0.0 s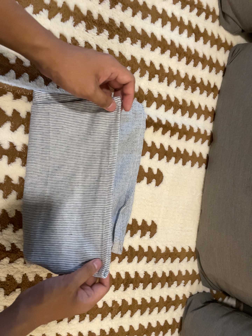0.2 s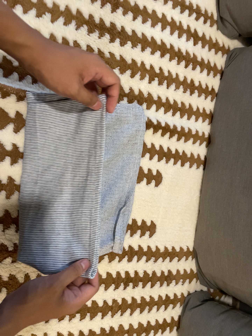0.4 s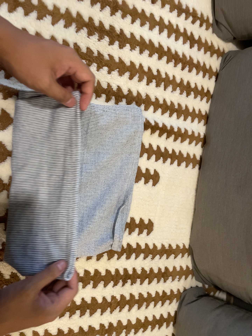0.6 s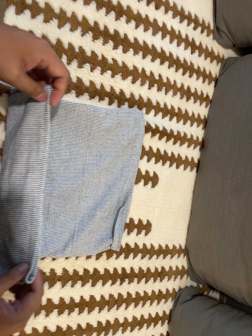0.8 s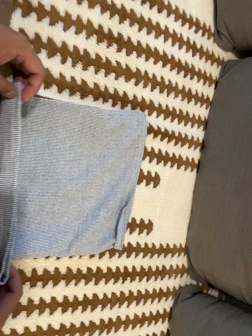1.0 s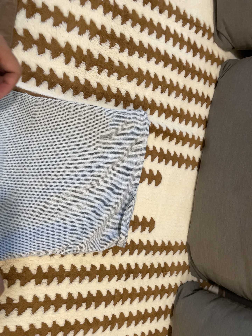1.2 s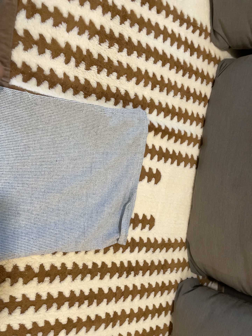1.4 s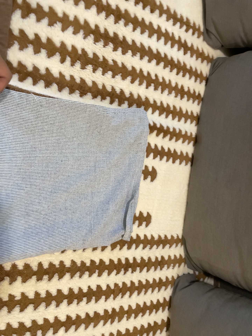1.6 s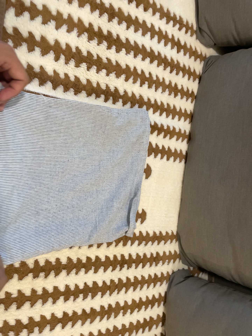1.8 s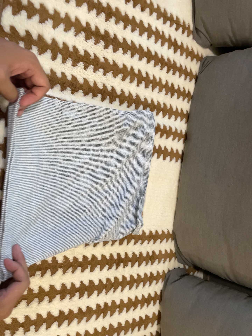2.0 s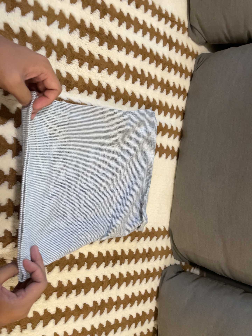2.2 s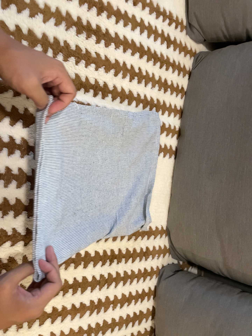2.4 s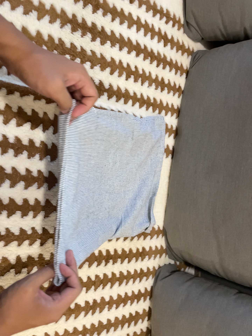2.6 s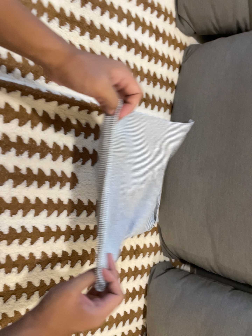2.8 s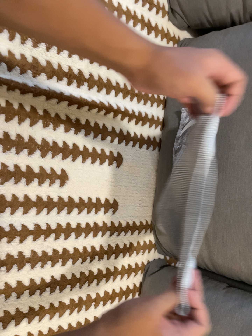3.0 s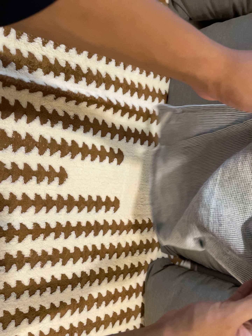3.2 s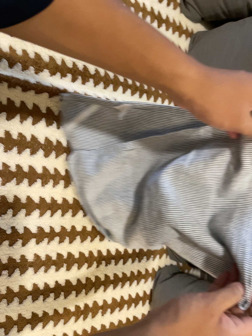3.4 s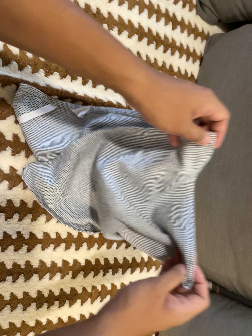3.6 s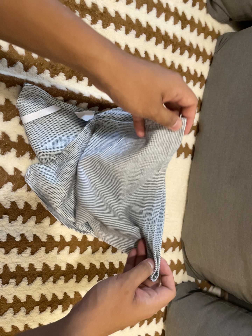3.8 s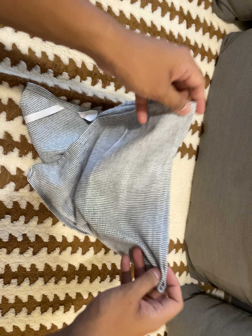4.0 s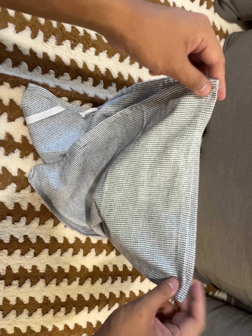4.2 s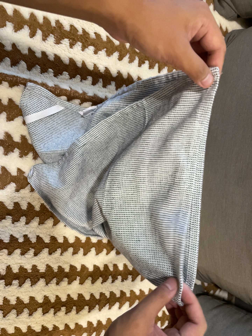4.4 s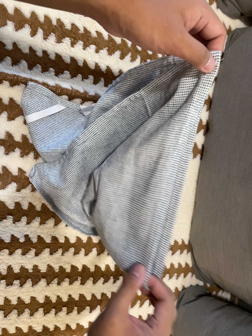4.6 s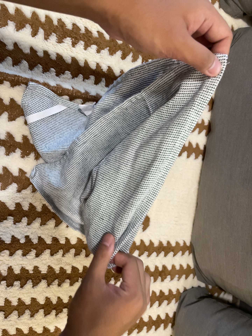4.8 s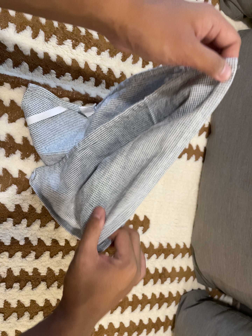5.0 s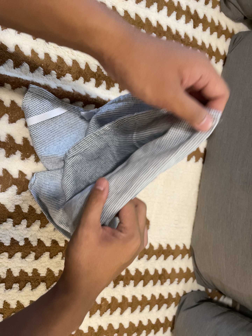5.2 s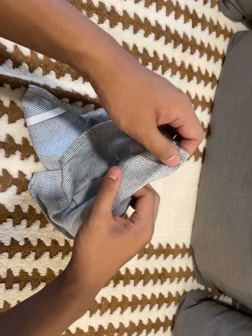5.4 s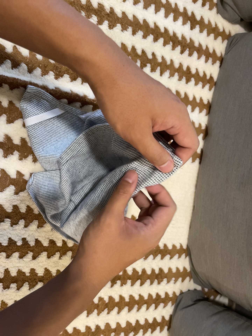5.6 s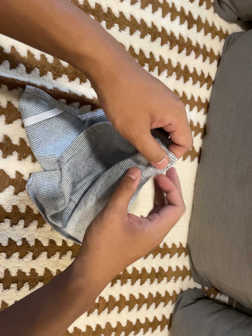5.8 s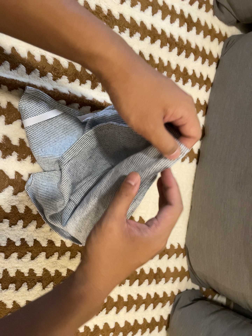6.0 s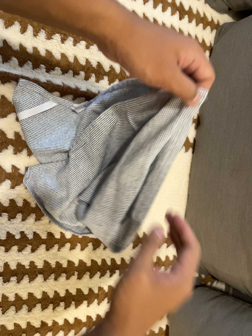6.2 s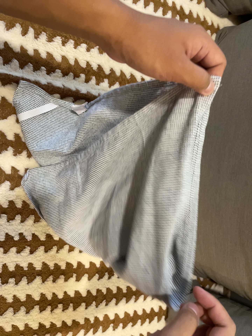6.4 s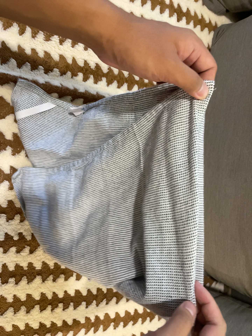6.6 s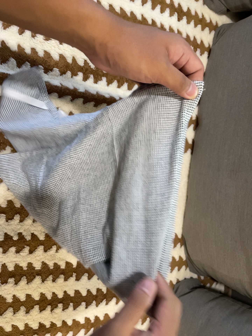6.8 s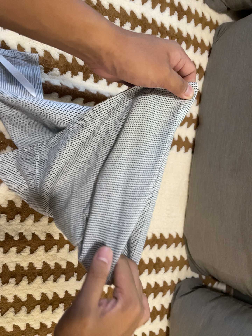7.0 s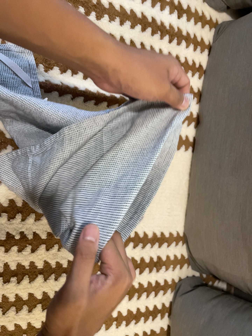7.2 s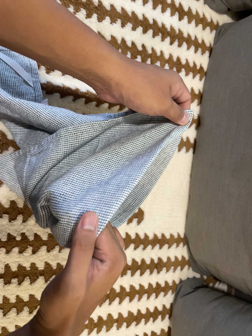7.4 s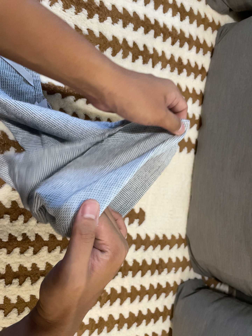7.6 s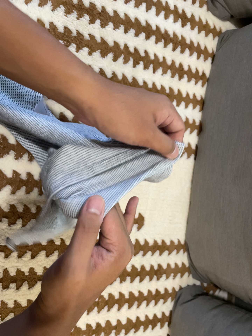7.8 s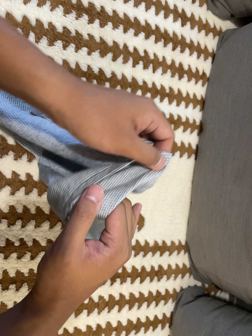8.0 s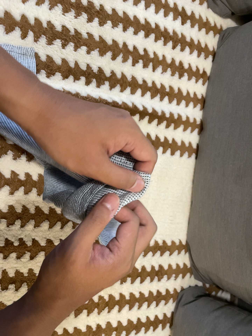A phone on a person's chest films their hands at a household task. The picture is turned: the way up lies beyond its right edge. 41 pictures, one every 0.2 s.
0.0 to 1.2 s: The camera travels to its left and backward, about 9 cm.
1.2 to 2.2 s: The camera shifts only a little, or ends up much as it began.
2.2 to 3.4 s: The camera travels forward and to its right, about 10 cm, so what stands in front looms larger.
3.4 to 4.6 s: The camera shifts only a little, or ends up much as it began.
4.6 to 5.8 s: The camera keeps its place and its aim.
5.8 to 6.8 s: The camera shifts only a little, or ends up much as it began.
6.8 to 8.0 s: The camera keeps its place and its aim.
The film runs backward here.
